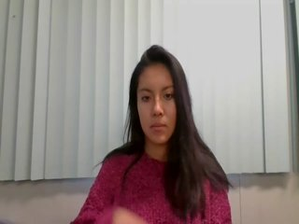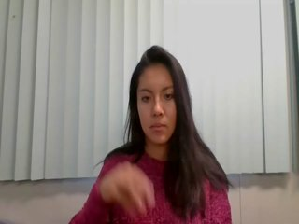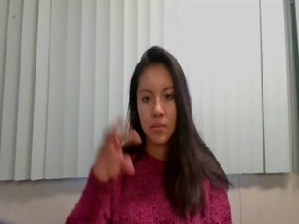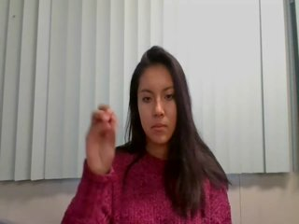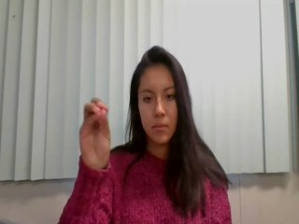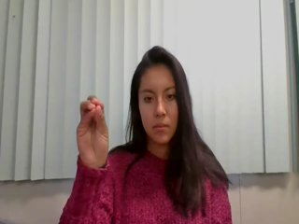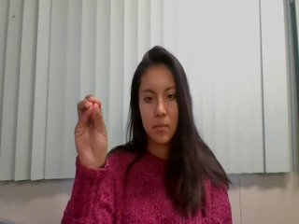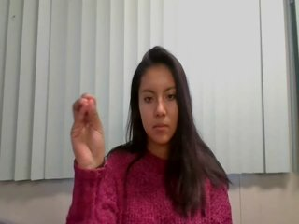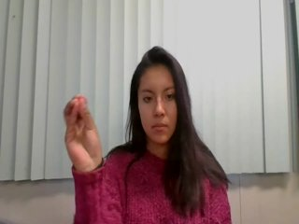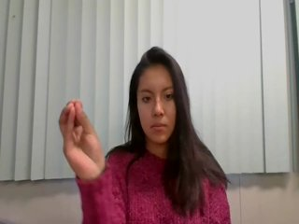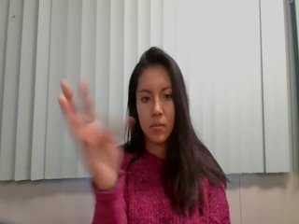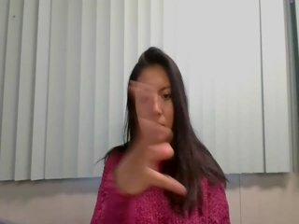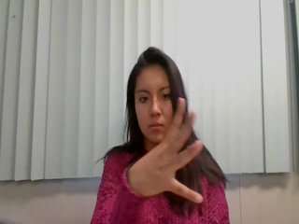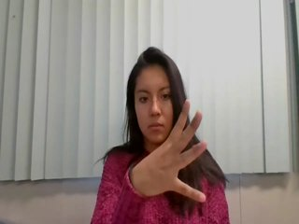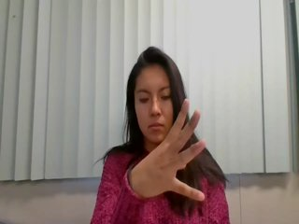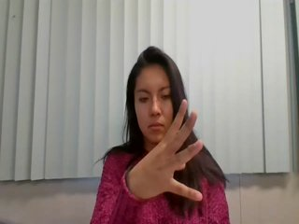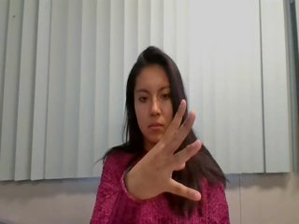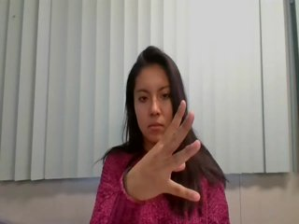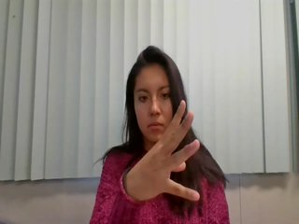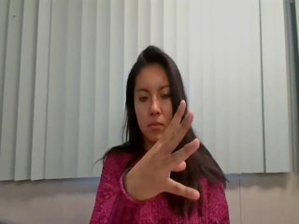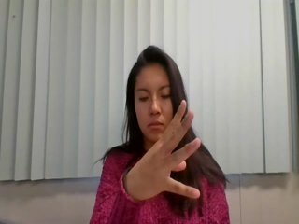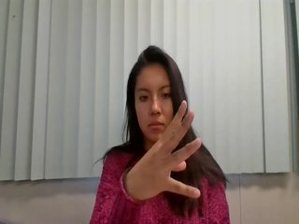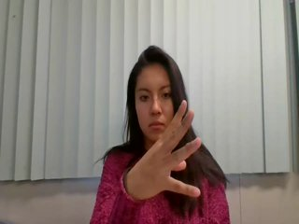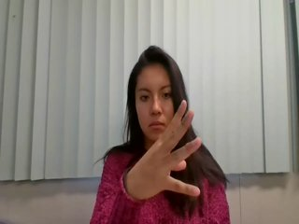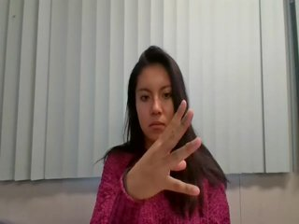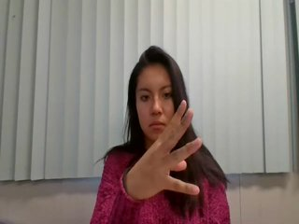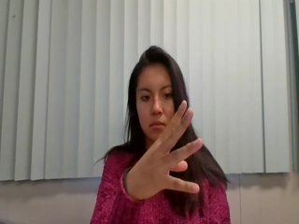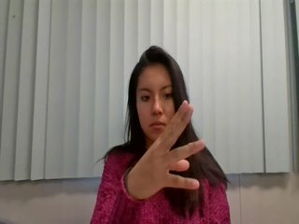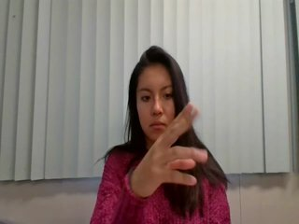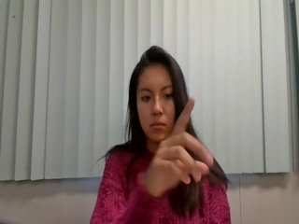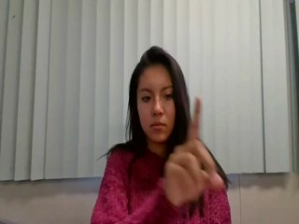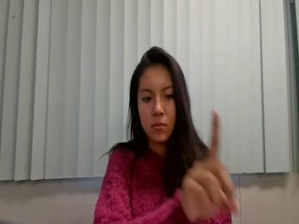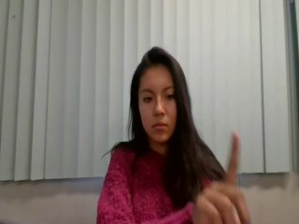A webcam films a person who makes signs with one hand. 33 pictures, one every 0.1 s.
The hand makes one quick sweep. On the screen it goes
to the right.
0.1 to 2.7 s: On the screen the hand sweeps to the right. The name of the sign: Throw left.
2.8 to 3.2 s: Pointing with one finger.
